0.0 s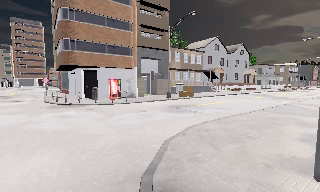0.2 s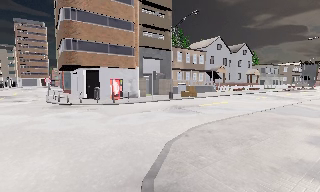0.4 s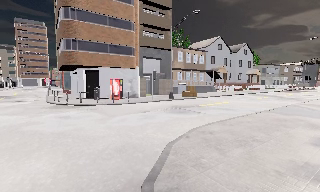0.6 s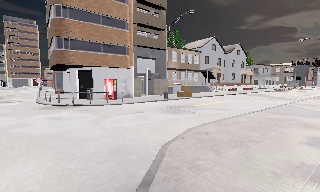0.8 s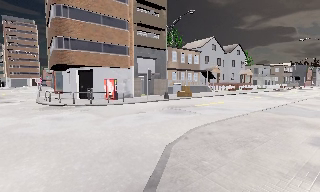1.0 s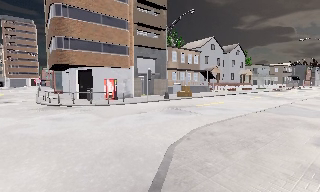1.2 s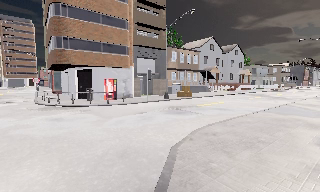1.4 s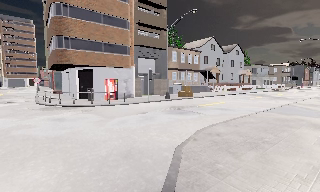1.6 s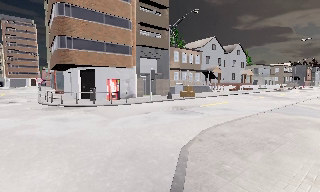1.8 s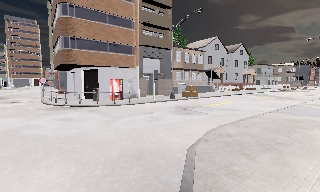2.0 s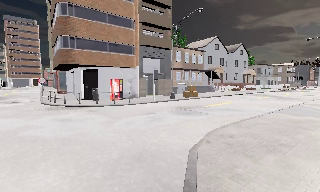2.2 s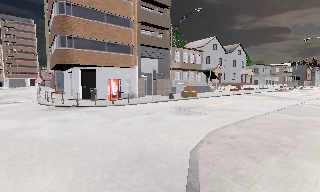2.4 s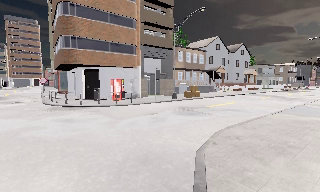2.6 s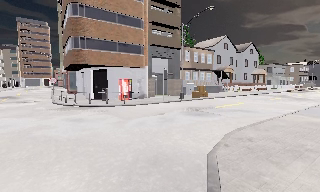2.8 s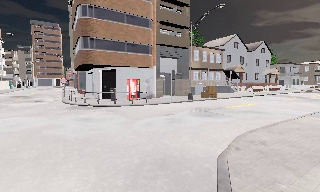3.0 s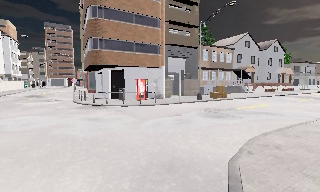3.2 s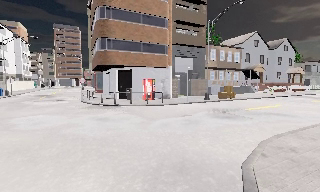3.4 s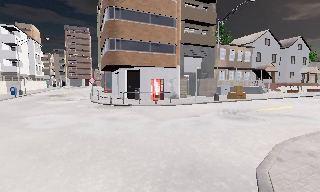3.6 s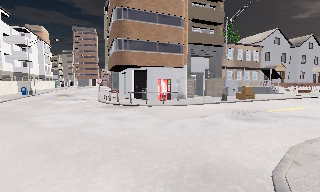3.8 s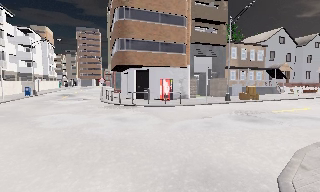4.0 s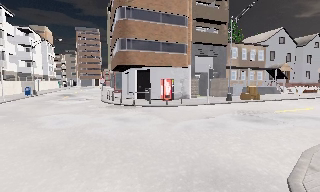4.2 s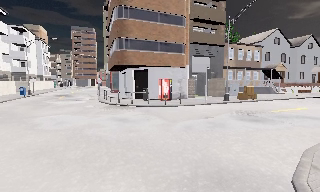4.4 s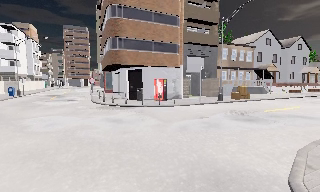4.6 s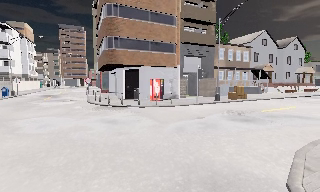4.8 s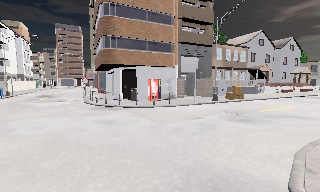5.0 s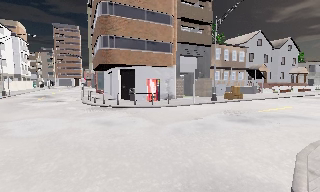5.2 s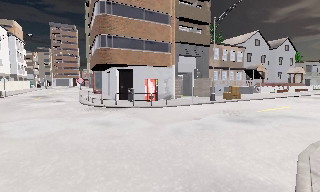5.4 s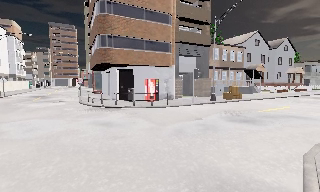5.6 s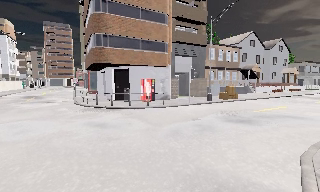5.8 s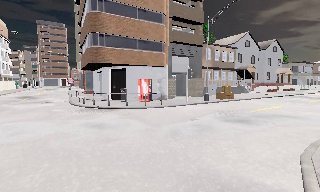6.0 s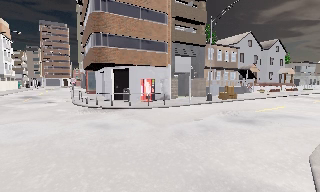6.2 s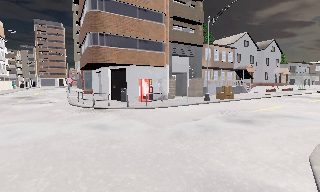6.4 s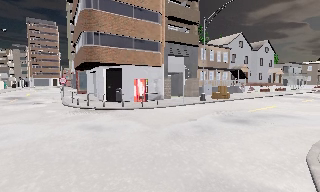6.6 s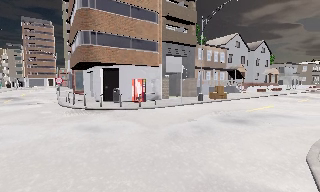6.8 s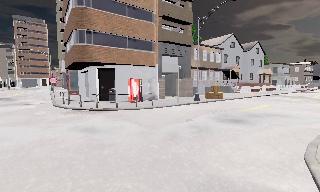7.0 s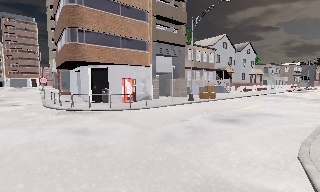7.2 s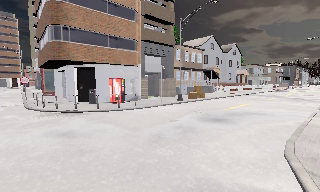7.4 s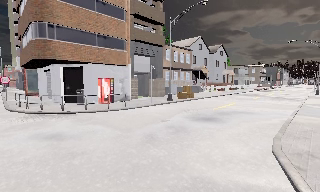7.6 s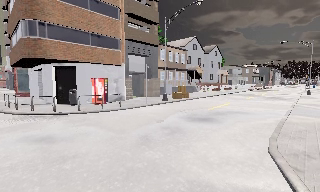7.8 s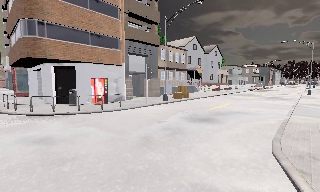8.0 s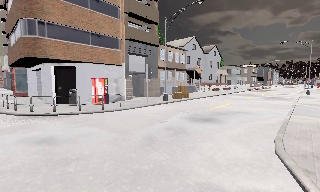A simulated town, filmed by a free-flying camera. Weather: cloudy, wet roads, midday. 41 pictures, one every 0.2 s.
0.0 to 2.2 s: The camera travels to its left and forward, about 1 m.
2.2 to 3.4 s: The camera pans to its left, which is counterclockwise from overhead, by about 15 degrees.
3.4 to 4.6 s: The camera shifts only a little, or ends up much as it began.
4.6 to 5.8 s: The camera travels forward, about 0.5 m, so what stands in front looms larger.
5.8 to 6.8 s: The camera shifts only a little, or ends up much as it began.
6.8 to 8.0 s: The camera swings to its right by about 15 degrees, and the scene slides to the left.
The film runs forward here.
